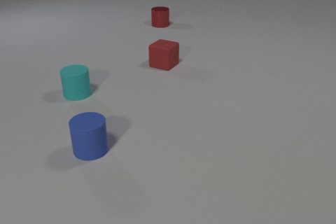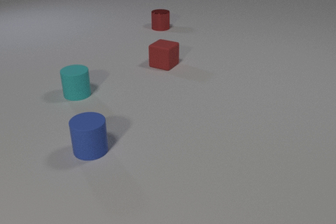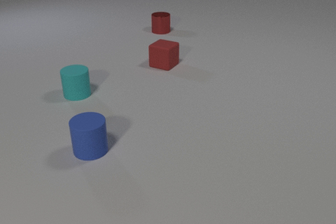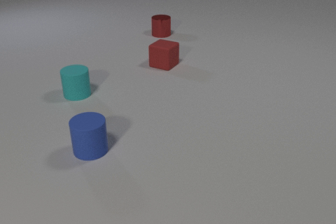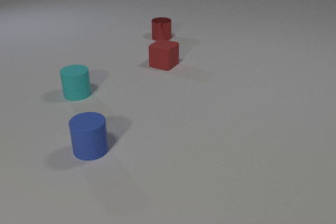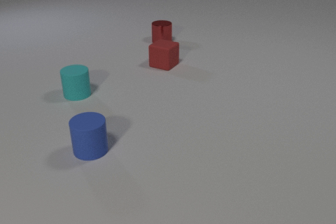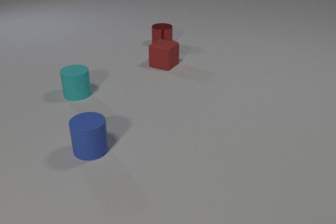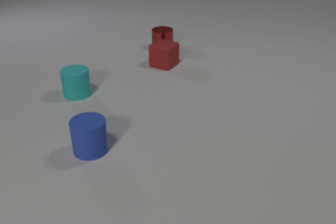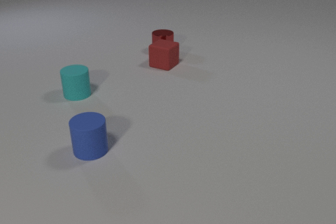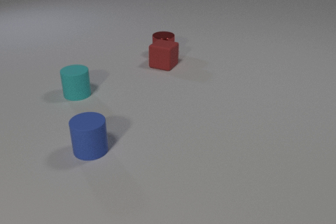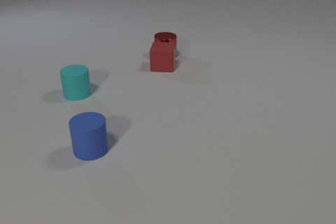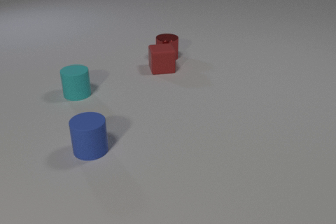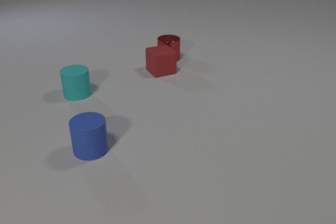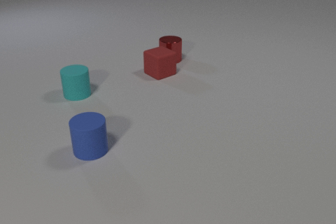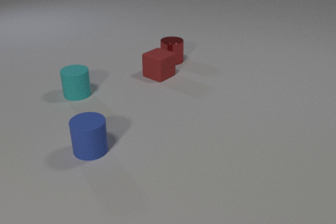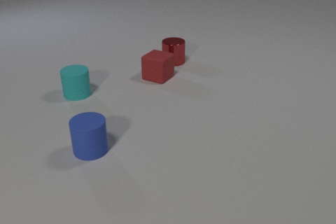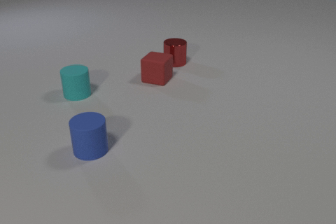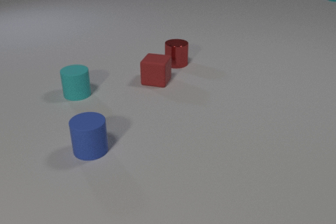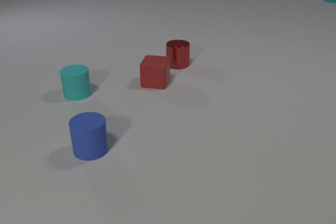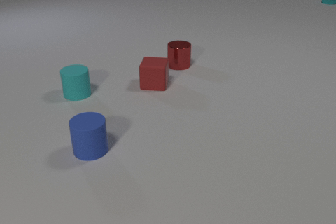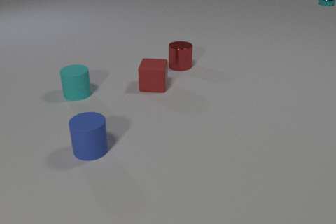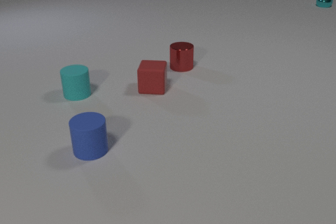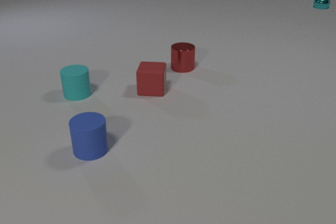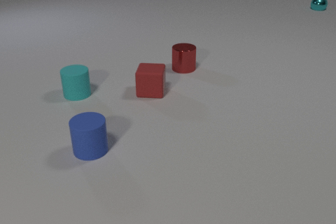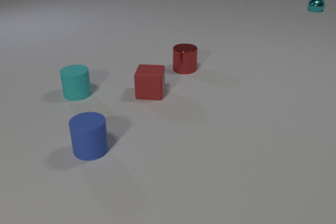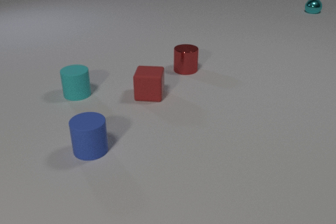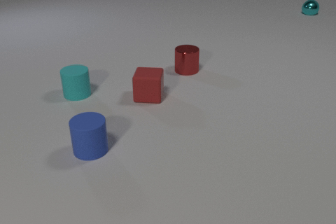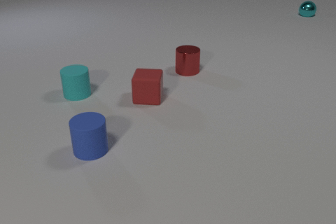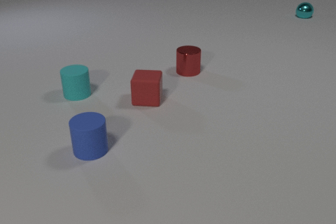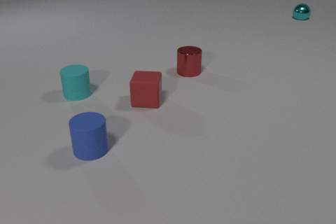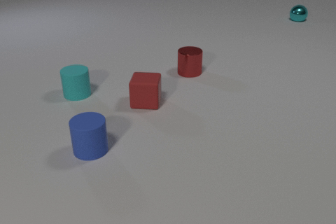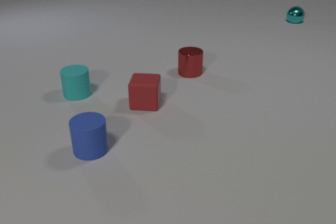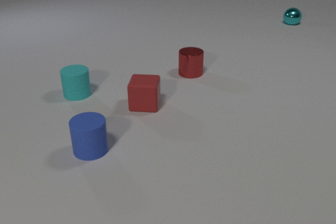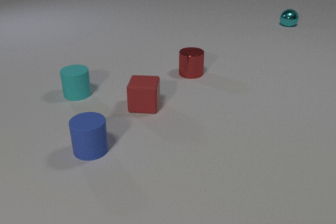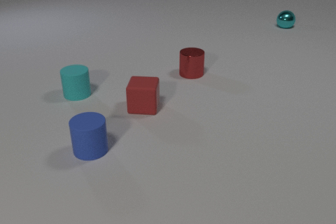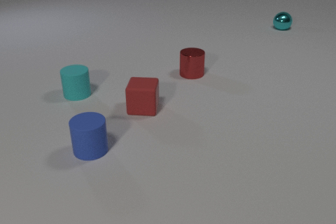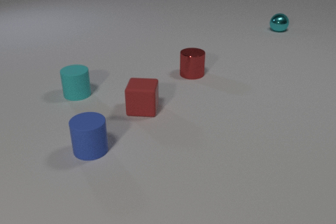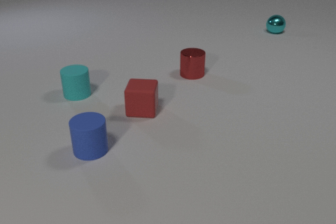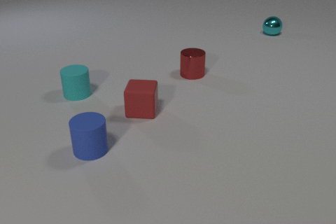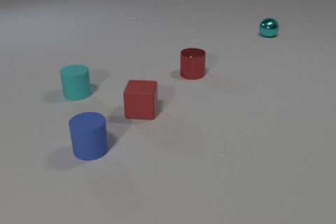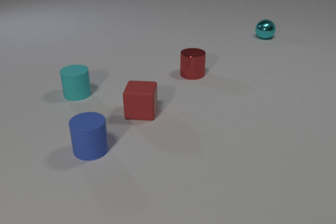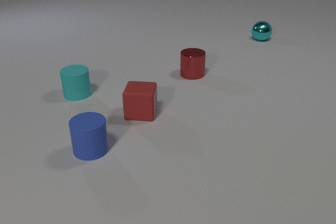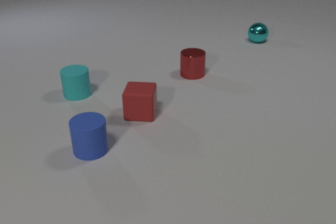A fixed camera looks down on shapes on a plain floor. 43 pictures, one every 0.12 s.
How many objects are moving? 3.
What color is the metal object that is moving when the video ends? cyan.
Are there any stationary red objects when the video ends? yes.
0.00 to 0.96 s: The red metal cylinder slides toward the camera.
0.96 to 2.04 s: The red metal cylinder slides toward the camera and to the right. The red rubber cube slides toward the camera, spins so that its near face slides to the right, counterclockwise seen from above. The cyan metal sphere comes in at the top edge, rolls toward the camera. The red metal cylinder and the red rubber cube collide.
2.04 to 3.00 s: The red metal cylinder slides toward the camera and to the right. The red rubber cube slides toward the camera. The cyan metal sphere rolls toward the camera.
3.00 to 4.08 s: The red metal cylinder slides toward the camera and to the right. The red rubber cube slides toward the camera. The cyan metal sphere rolls toward the camera and to the left.
4.08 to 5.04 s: The red rubber cube slides toward the camera. The cyan metal sphere rolls toward the camera and to the left.
